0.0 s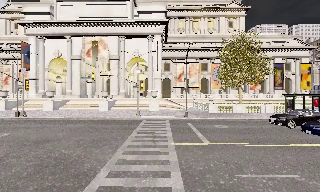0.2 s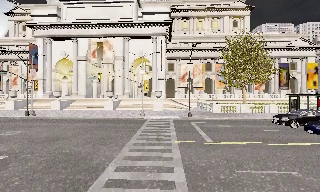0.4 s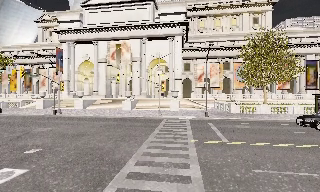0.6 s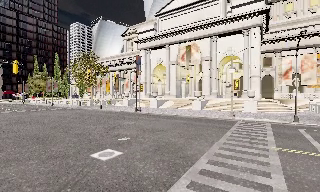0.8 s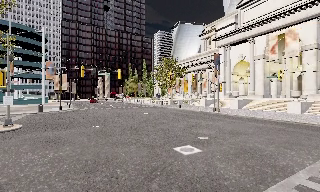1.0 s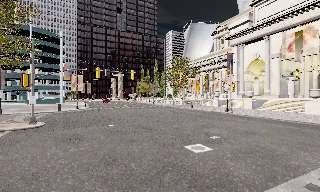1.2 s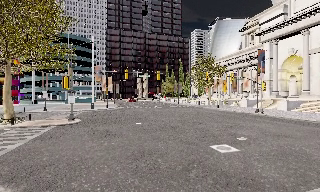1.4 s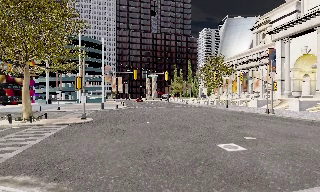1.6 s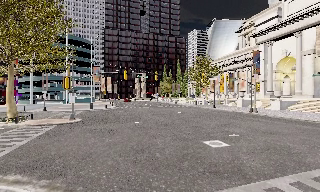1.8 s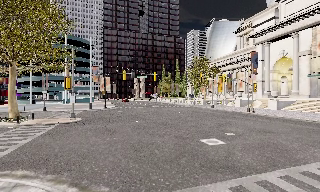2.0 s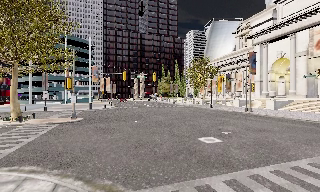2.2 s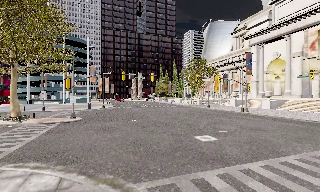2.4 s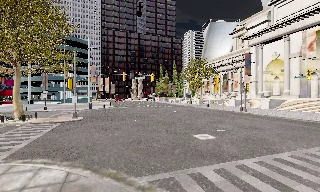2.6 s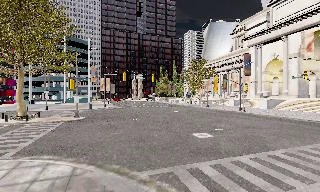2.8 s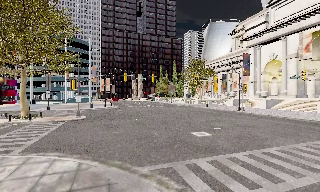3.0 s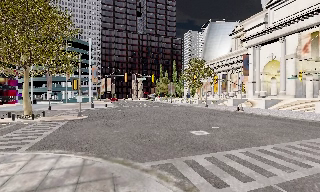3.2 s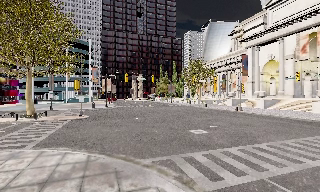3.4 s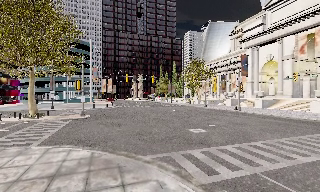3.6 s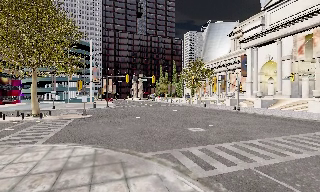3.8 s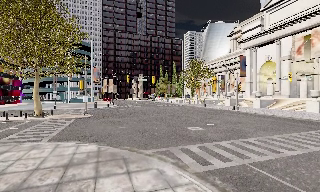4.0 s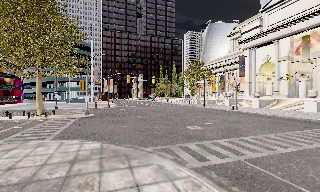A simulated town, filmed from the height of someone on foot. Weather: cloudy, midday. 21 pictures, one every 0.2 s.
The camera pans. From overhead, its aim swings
counterclockwise.
The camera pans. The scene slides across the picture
to the right.
0.0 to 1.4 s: The camera pans to its left, which is counterclockwise from overhead, by about 75 degrees. It travels backward, about 2.5 m.
1.4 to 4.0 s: The camera travels backward, about 5 m, so what stands in front gets smaller.
The film runs backward here.
